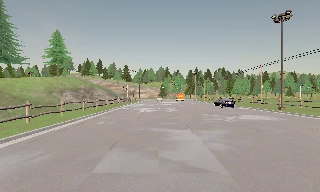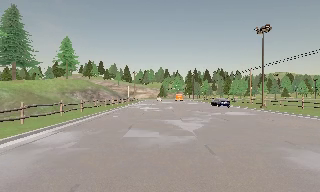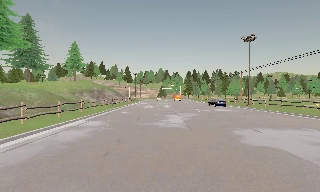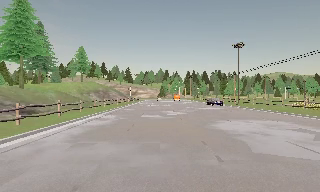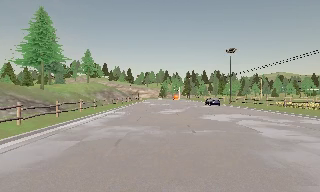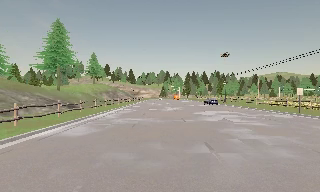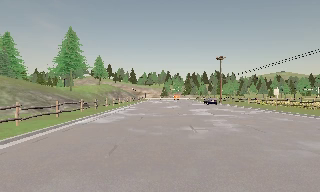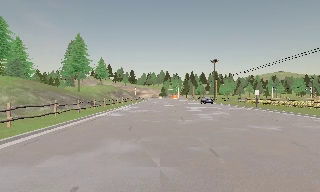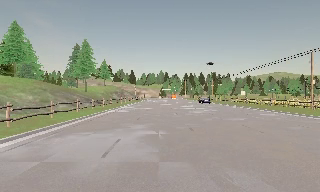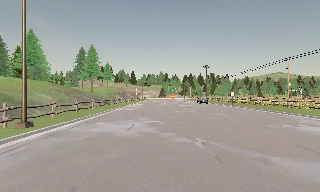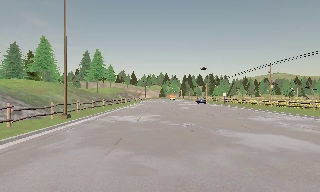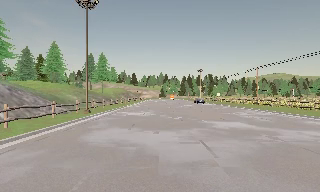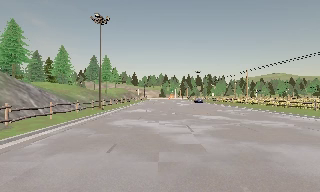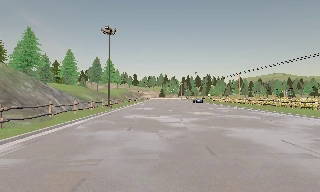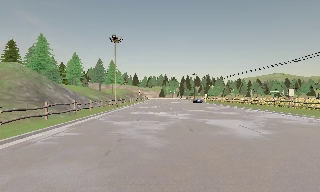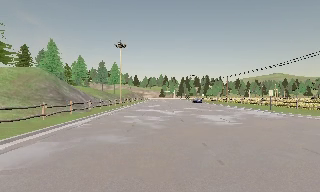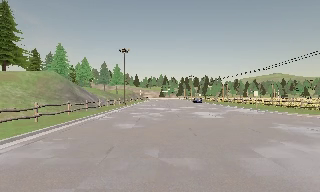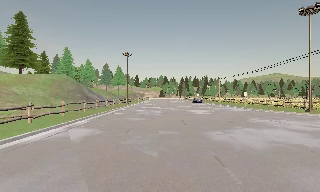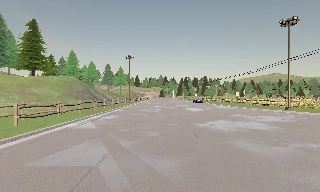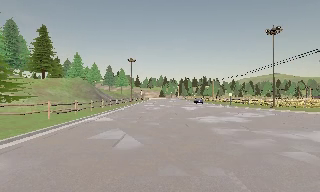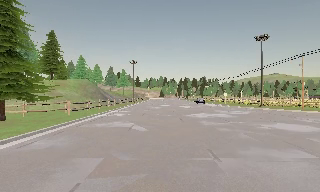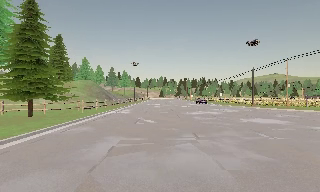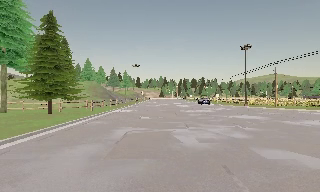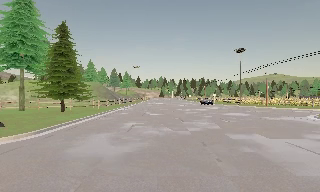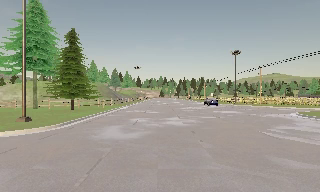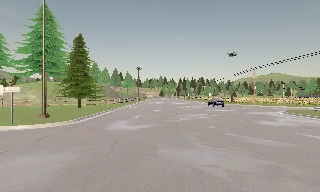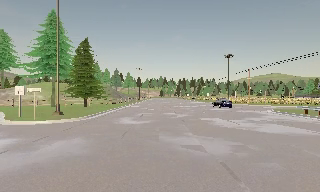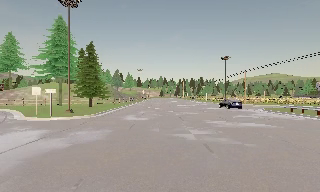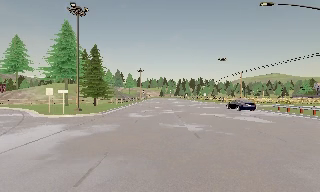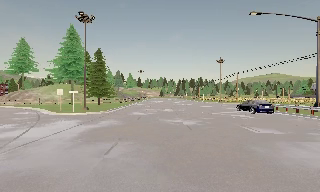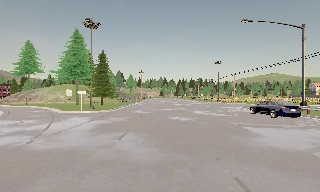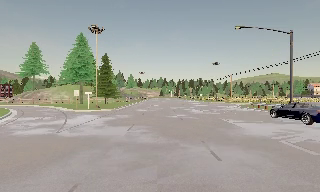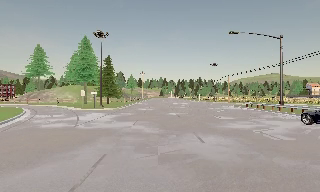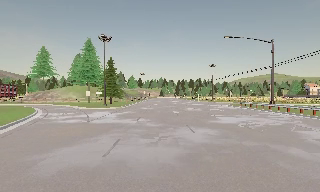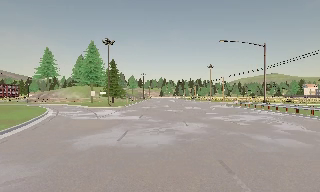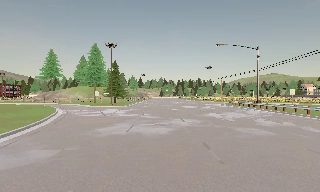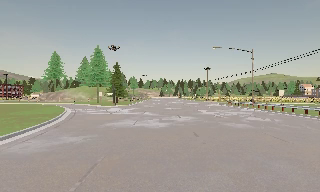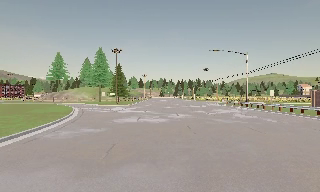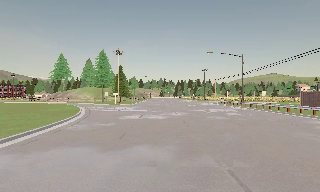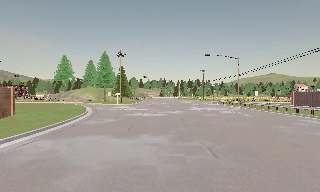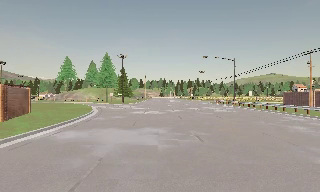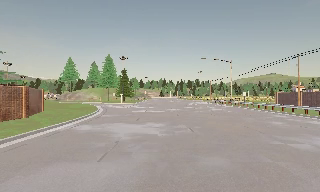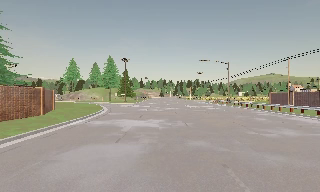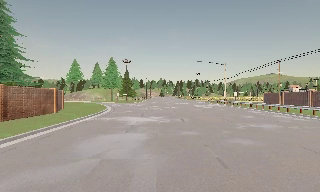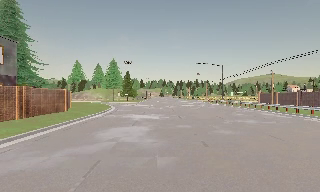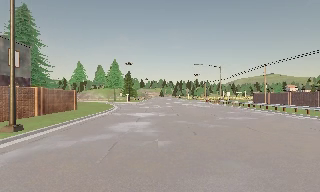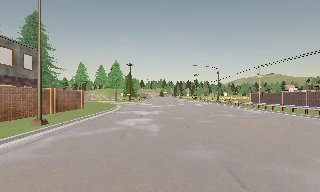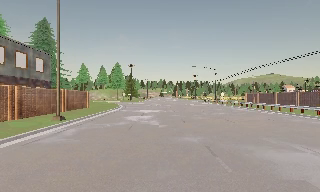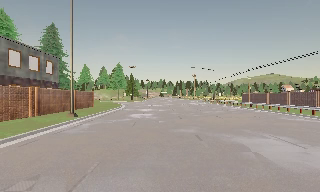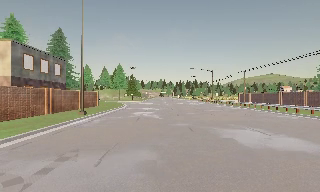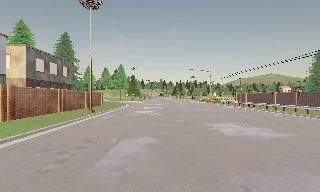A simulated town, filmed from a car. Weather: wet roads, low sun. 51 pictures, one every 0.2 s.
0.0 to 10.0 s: The camera travels backward, about 125 m, so what stands in front gets smaller. It loses speed.
The film runs backward here.
